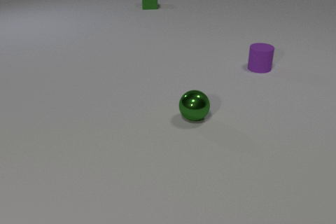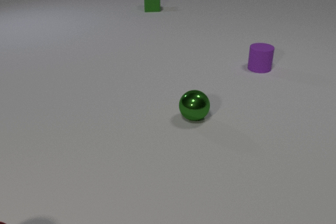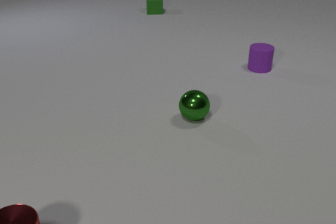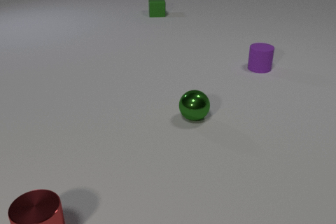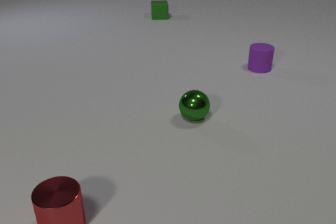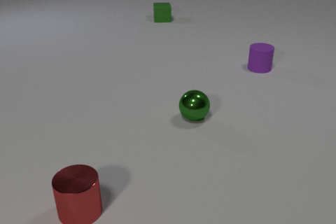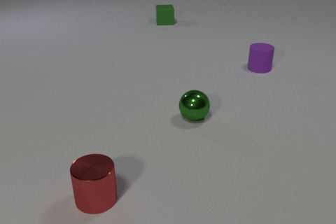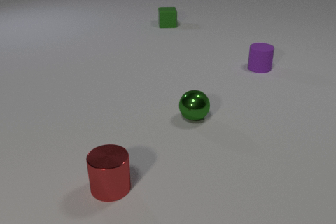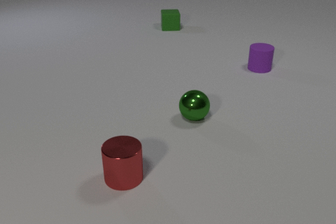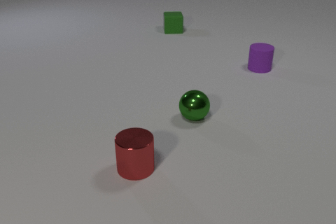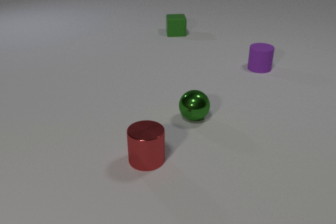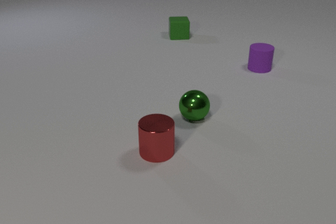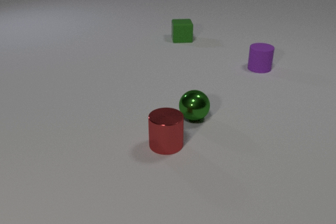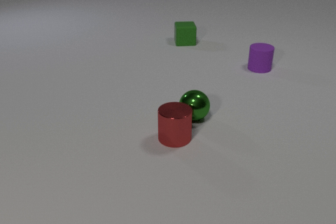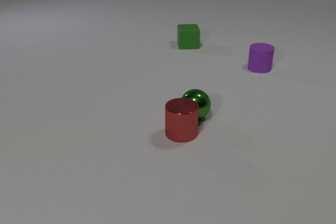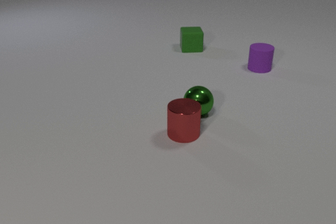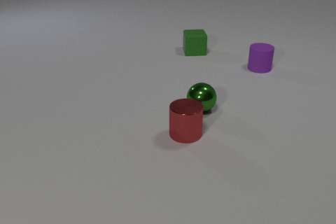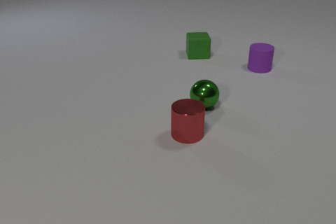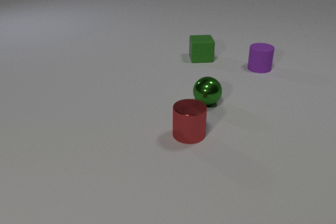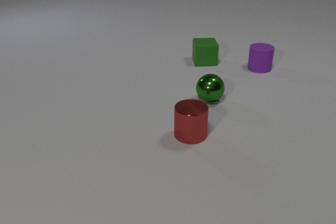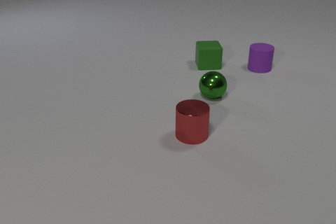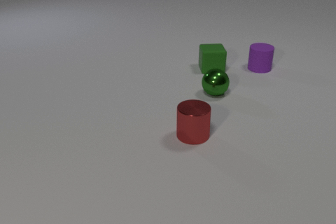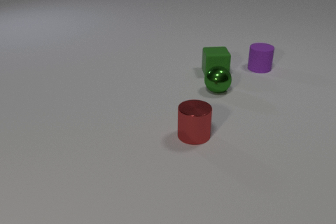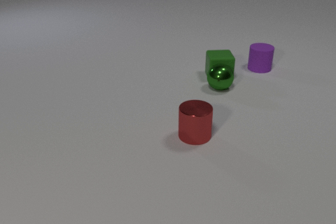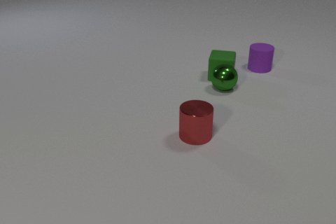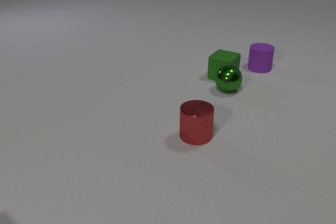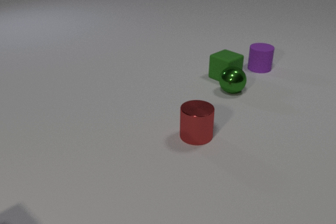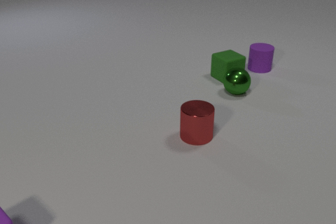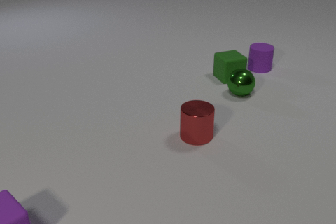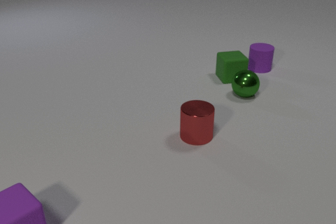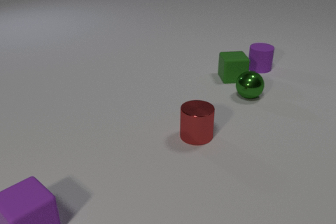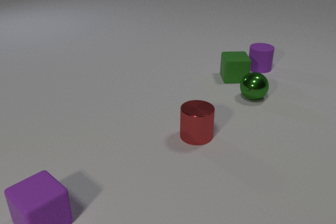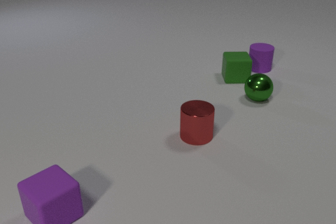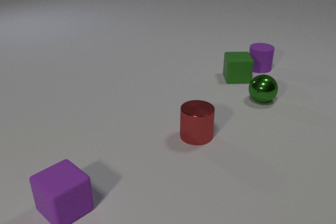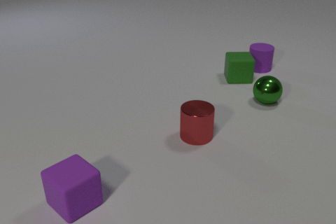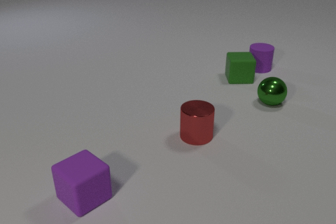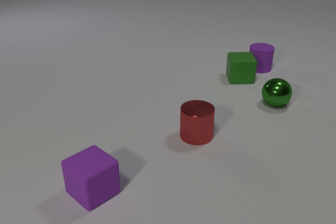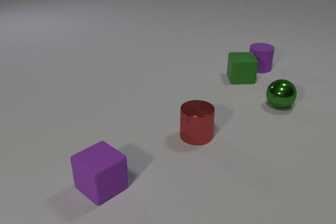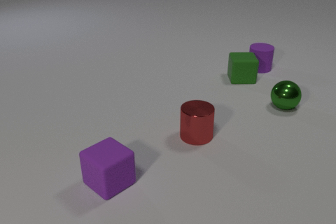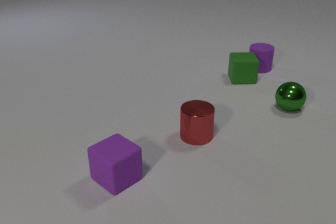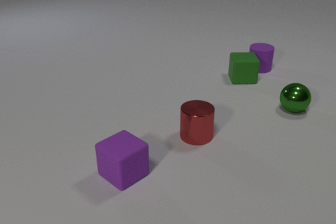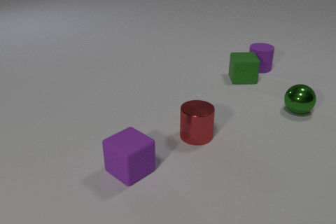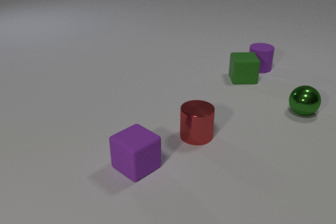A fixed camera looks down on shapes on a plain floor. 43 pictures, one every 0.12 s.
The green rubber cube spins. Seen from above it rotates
clockwise.
The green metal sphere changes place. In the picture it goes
to the right.
0.00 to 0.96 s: The red metal cylinder comes in at the bottom edge, slides to the right and away from the camera. The green rubber cube slides toward the camera.
0.96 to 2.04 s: The red metal cylinder slides away from the camera and to the right. The green metal sphere rolls away from the camera. The green rubber cube slides toward the camera. The red metal cylinder and the green metal sphere collide.
2.04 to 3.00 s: The red metal cylinder slides to the right. The green metal sphere rolls away from the camera and to the right. The green rubber cube slides toward the camera and to the right, spins so that its near face slides to the left, clockwise seen from above. The green metal sphere and the green rubber cube collide.
3.00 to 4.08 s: The green metal sphere rolls to the right and toward the camera. The purple rubber cube comes in at the bottom edge, slides to the right and away from the camera. The green rubber cube slides to the right, spins so that its near face slides to the left, clockwise seen from above.
4.08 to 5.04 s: The green metal sphere rolls to the right. The purple rubber cube slides to the right and away from the camera.
How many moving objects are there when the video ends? 2.
How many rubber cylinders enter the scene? 0.
Are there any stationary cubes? no.
